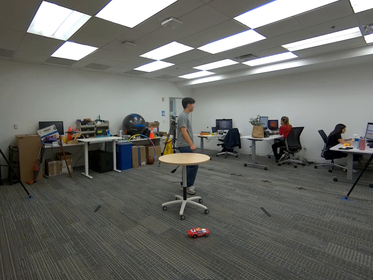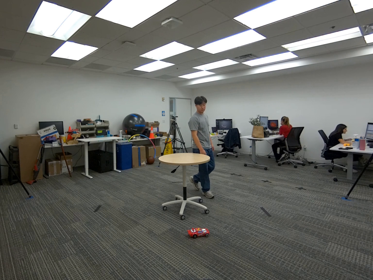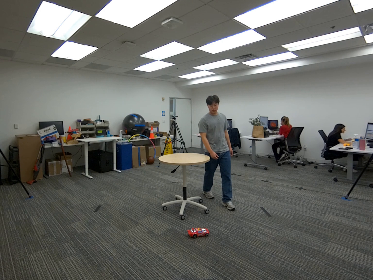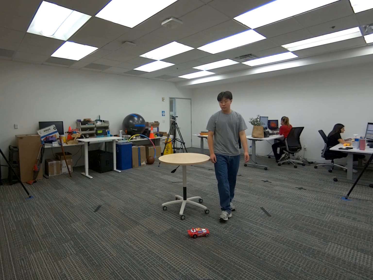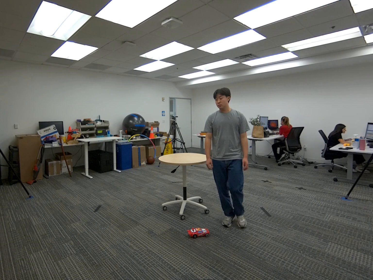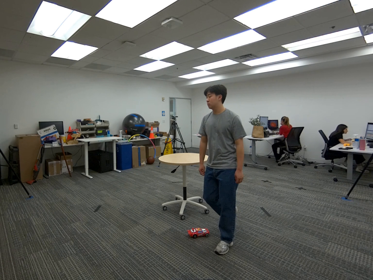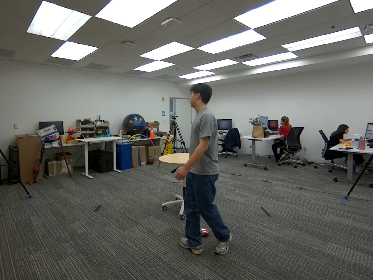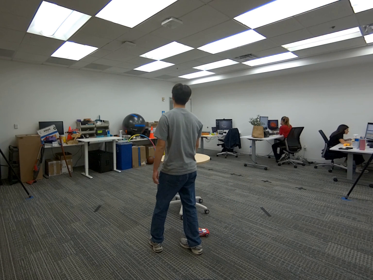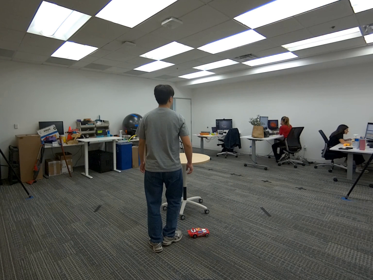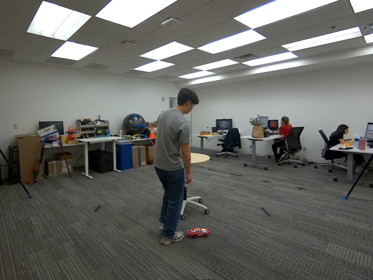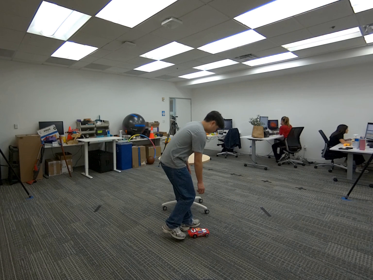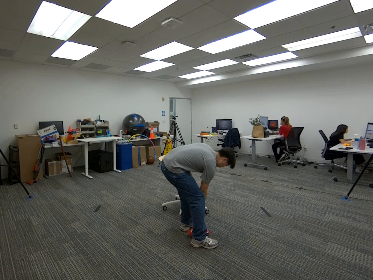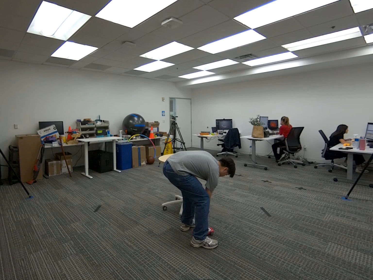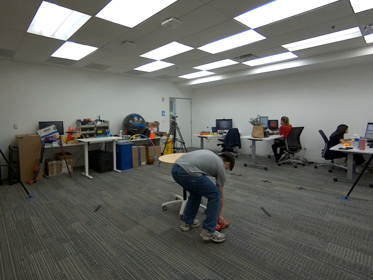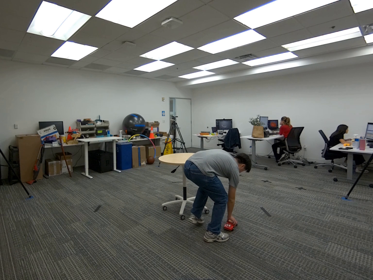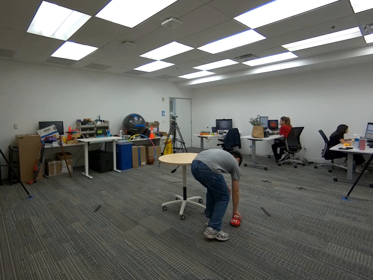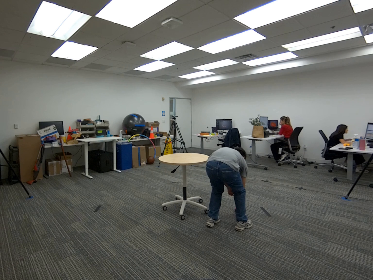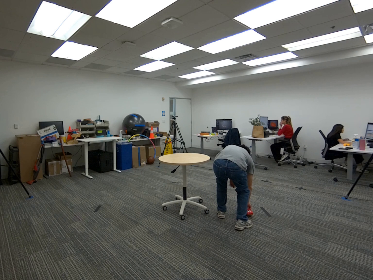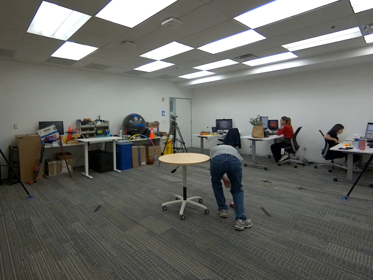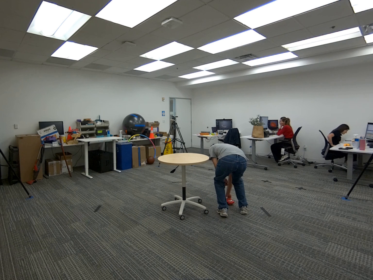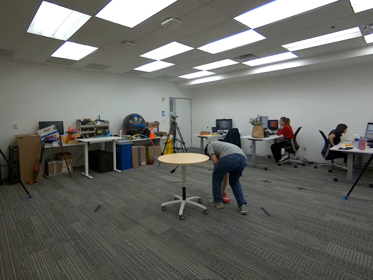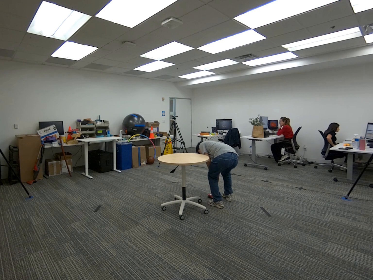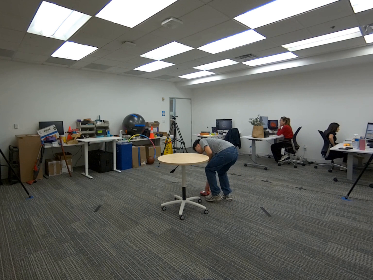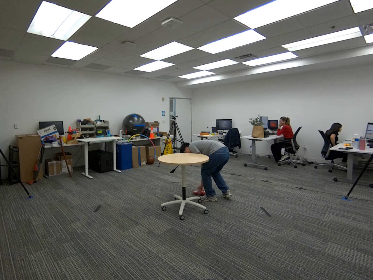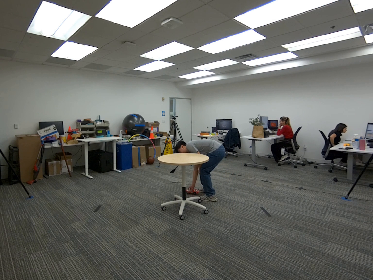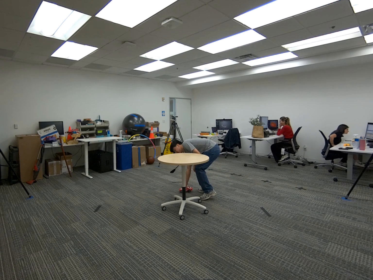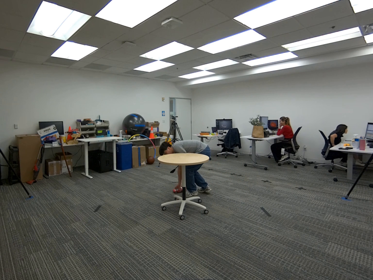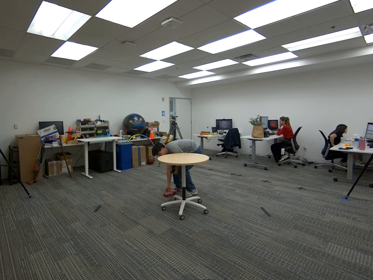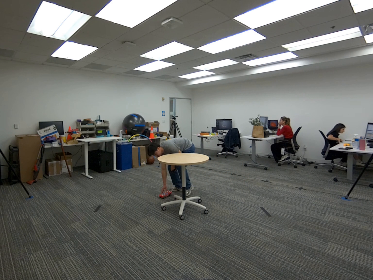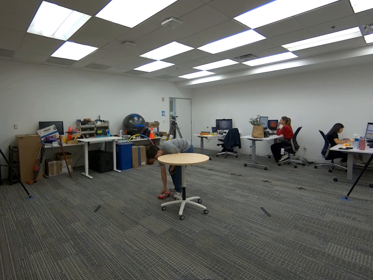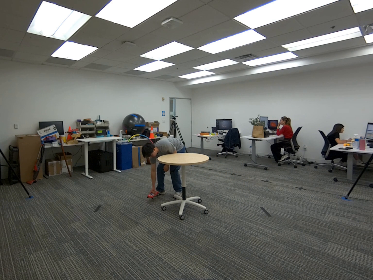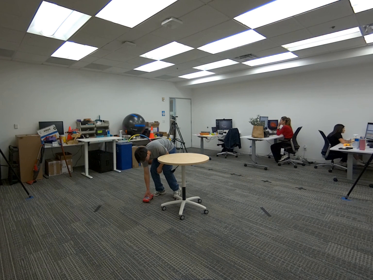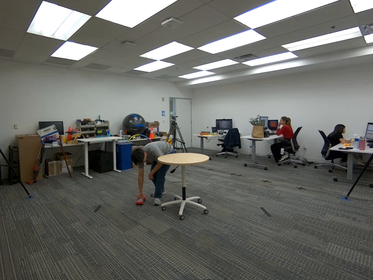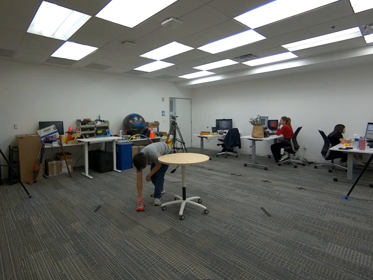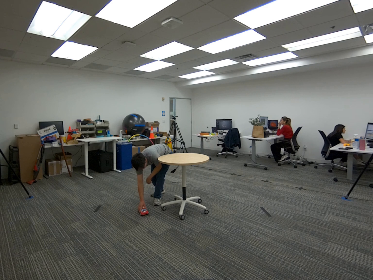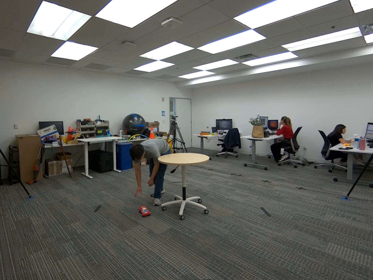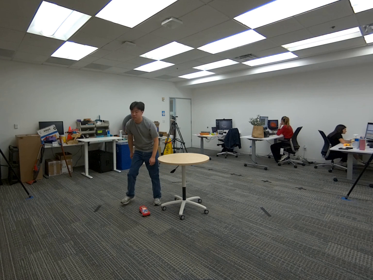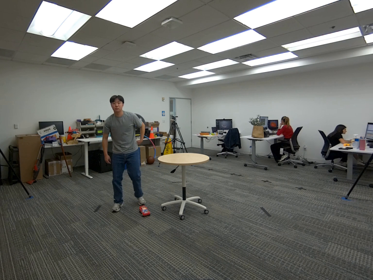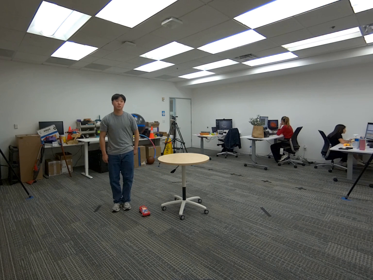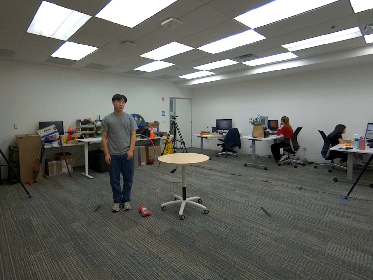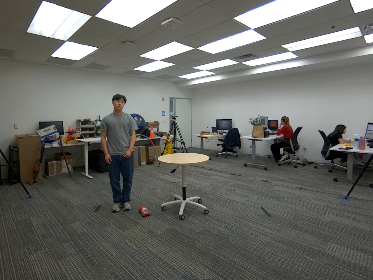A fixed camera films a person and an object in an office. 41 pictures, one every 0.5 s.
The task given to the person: Walk to the toy car on the ground and pick it up. Place it down and roll it around the table along the ground. Continue until finished.
